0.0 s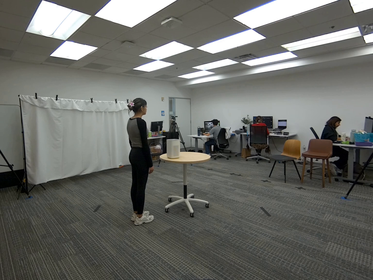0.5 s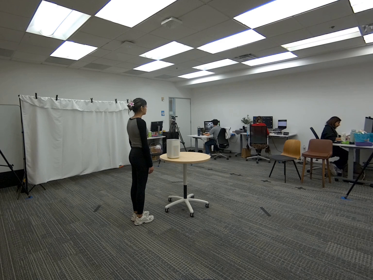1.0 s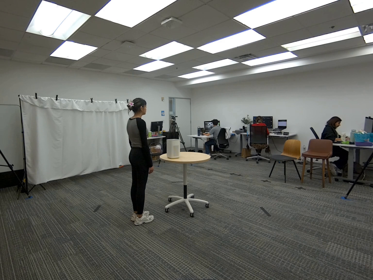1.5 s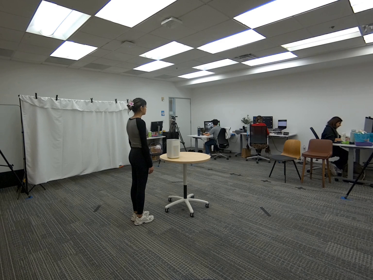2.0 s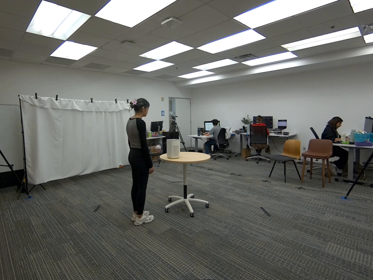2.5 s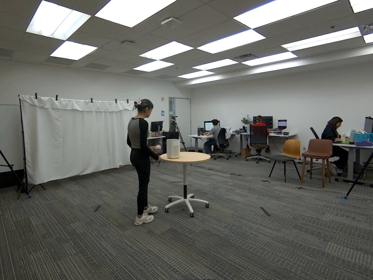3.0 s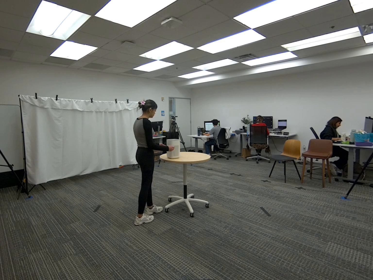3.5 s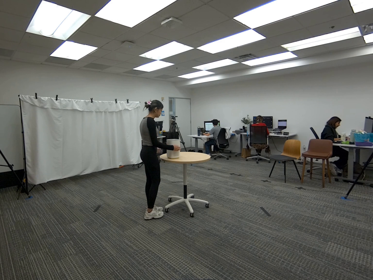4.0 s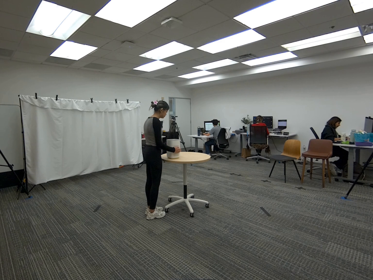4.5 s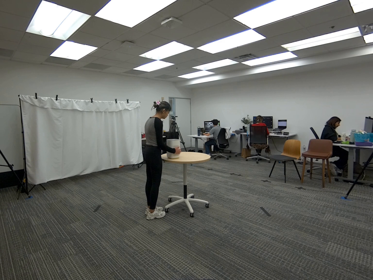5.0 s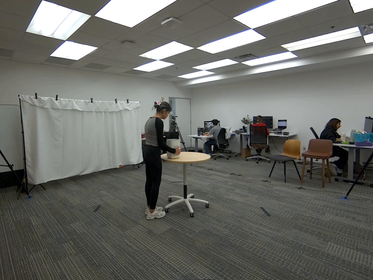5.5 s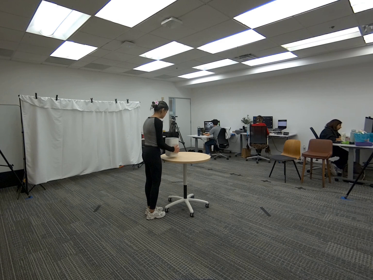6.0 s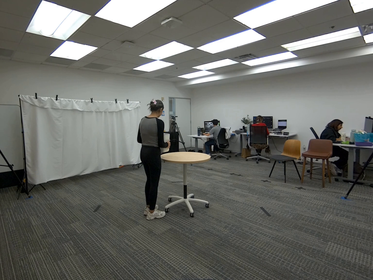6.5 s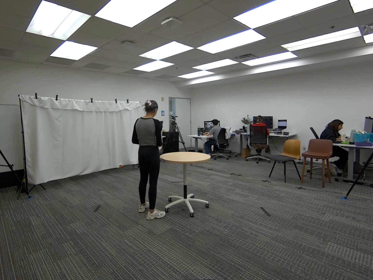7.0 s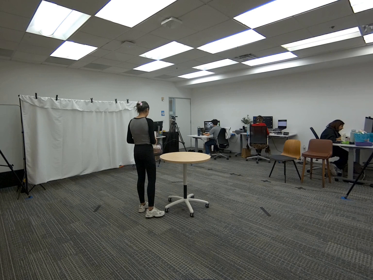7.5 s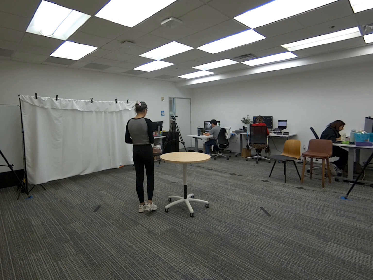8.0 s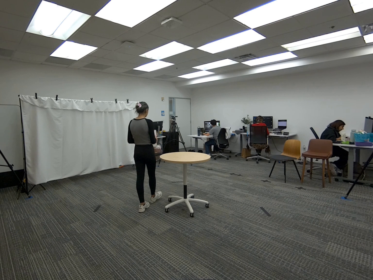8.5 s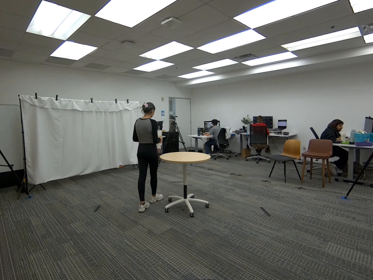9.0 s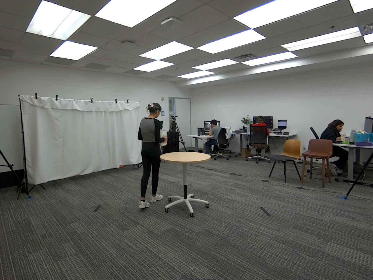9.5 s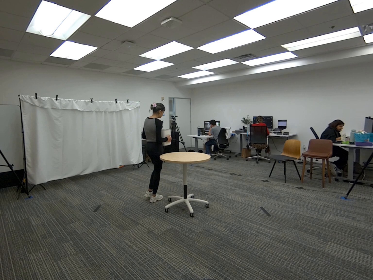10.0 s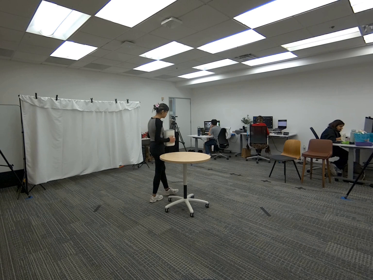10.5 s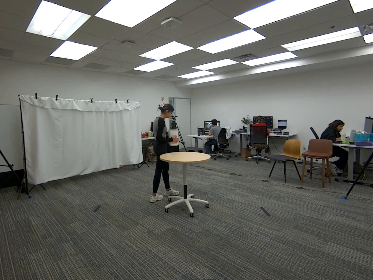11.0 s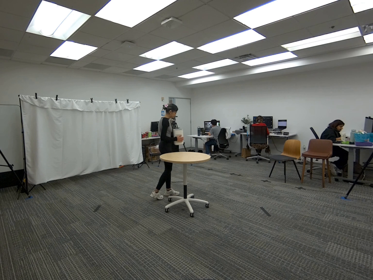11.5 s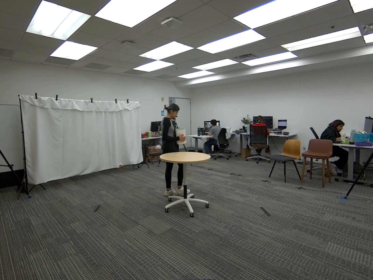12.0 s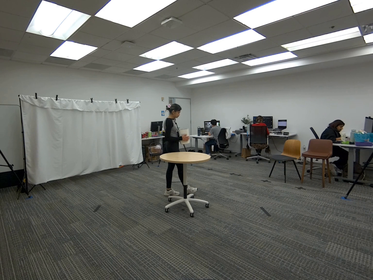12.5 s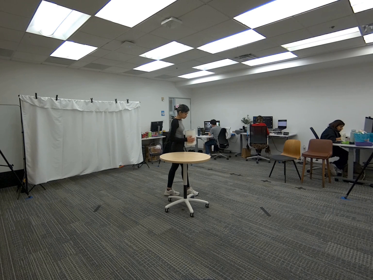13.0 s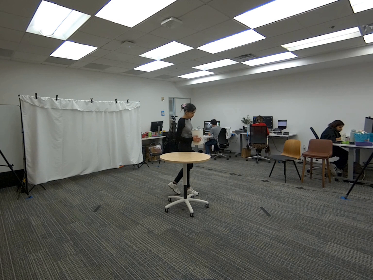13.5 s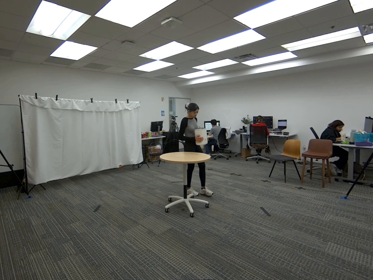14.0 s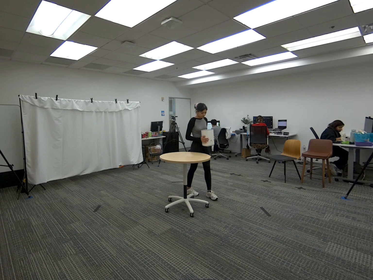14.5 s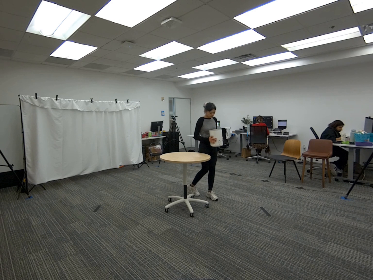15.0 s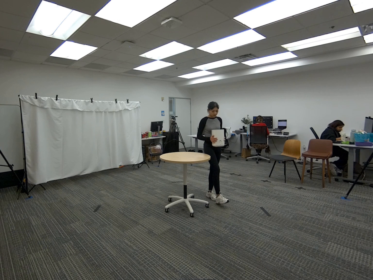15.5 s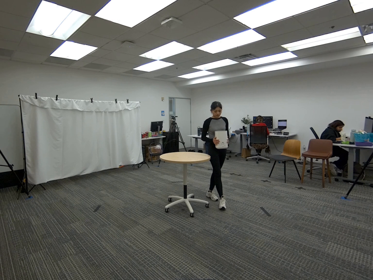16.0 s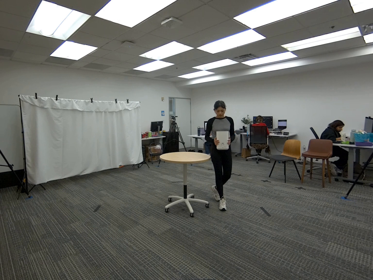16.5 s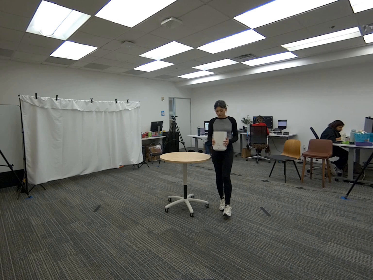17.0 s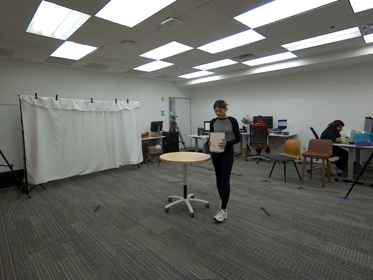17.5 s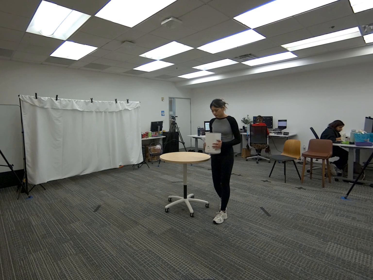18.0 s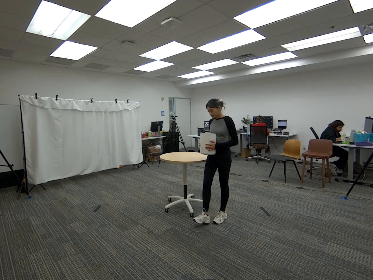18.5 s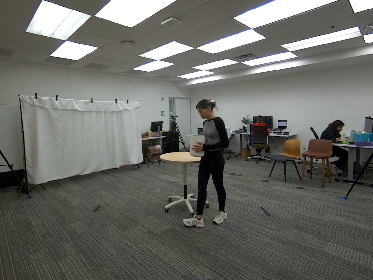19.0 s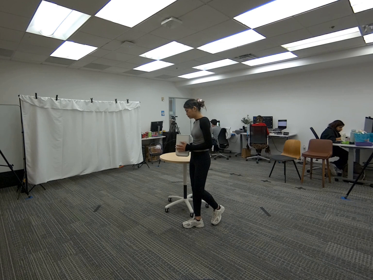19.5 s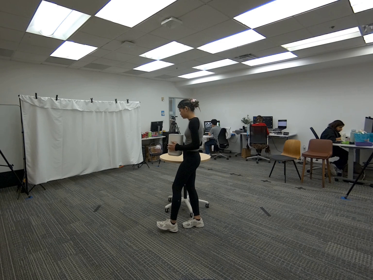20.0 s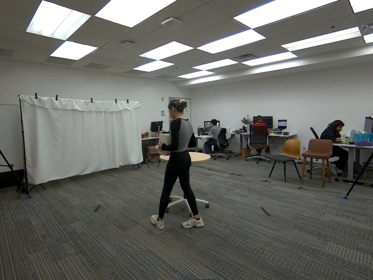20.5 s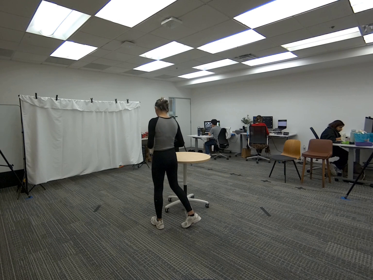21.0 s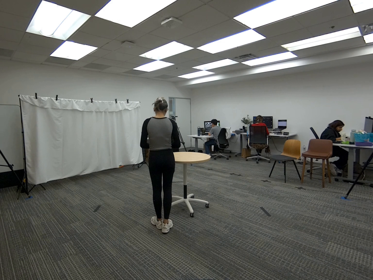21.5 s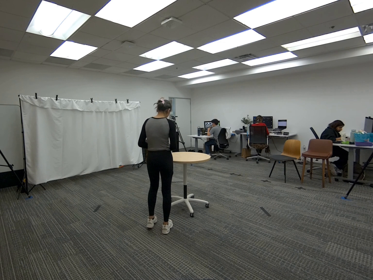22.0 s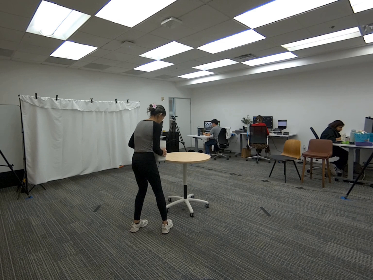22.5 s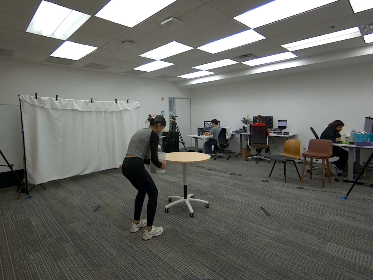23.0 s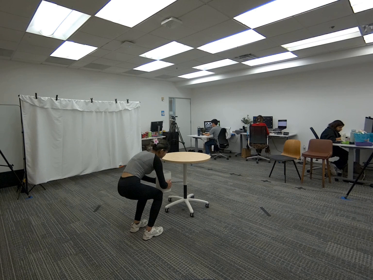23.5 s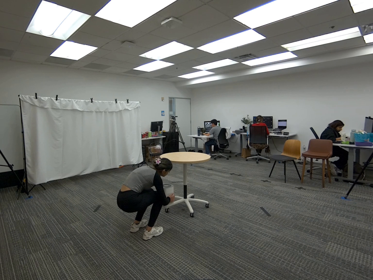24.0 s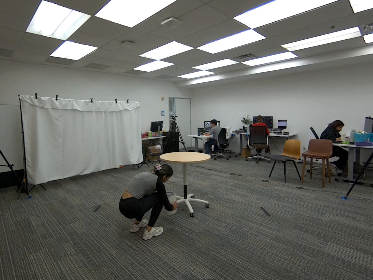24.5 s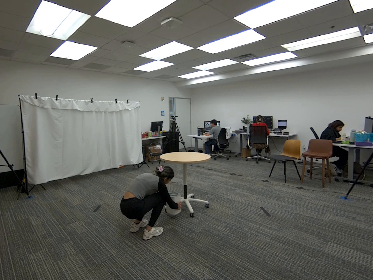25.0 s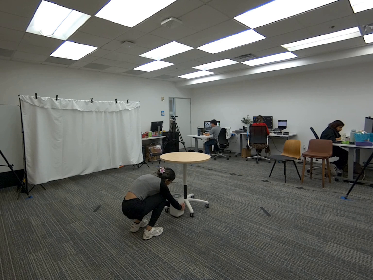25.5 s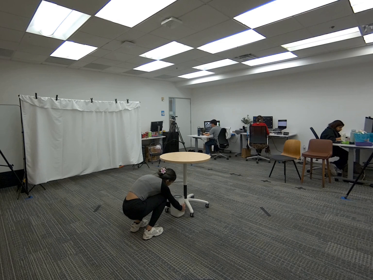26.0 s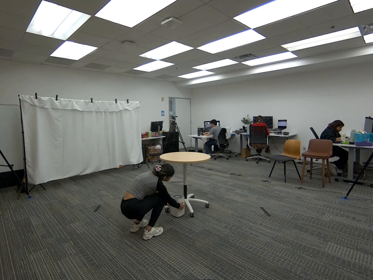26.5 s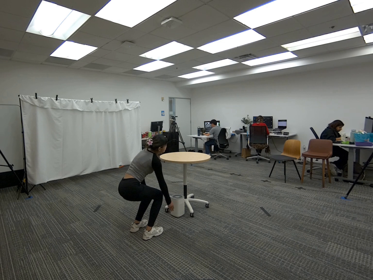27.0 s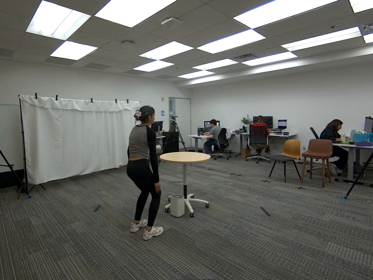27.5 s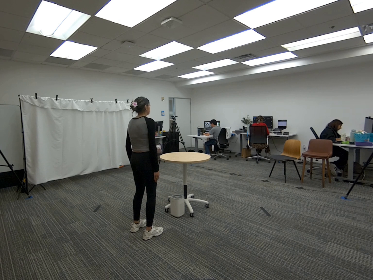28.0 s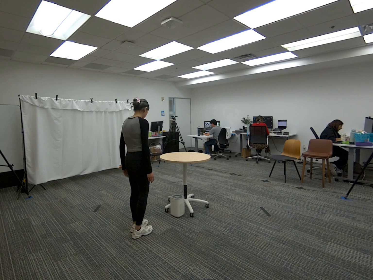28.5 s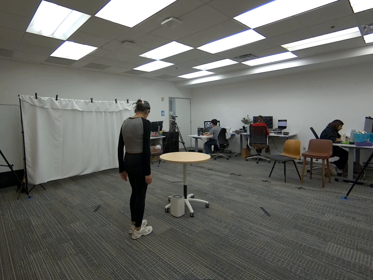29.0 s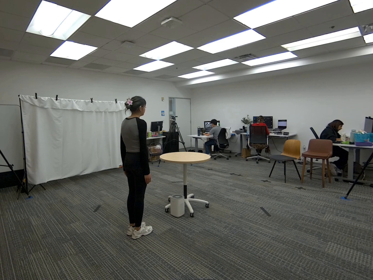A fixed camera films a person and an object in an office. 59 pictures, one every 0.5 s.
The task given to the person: Walk over to the Air Purifier on the round table and pick up the air purifier using both hands and walk within the bounding area, squat down and place underneath round table. Stand up and step away when complete.
